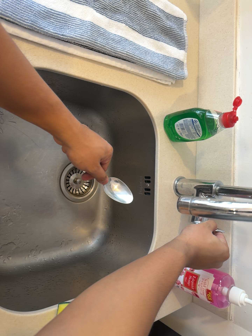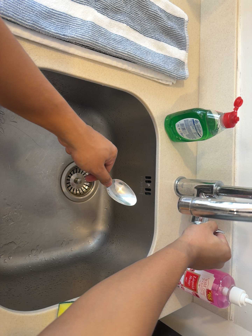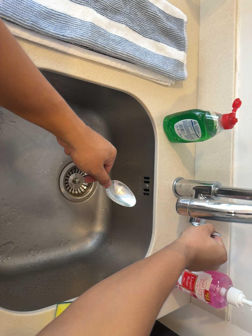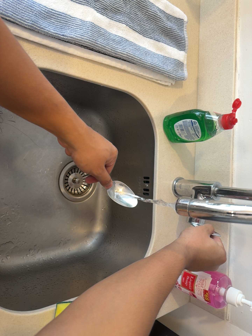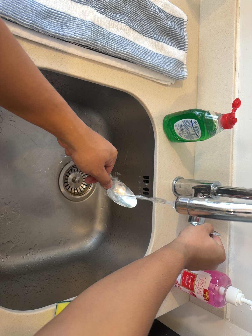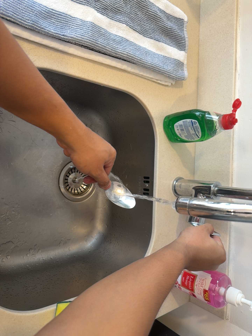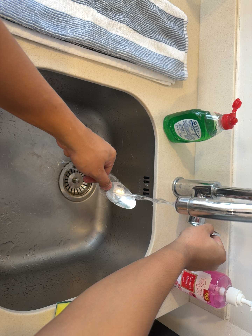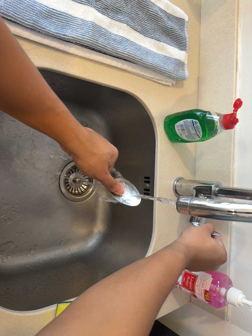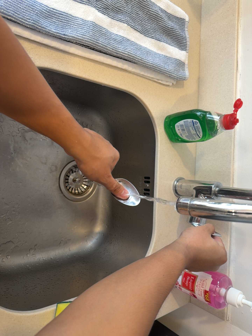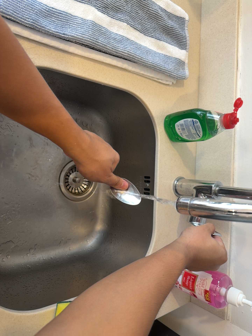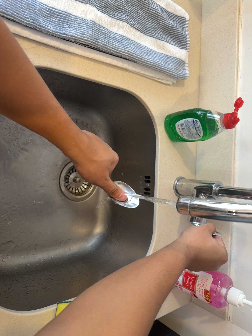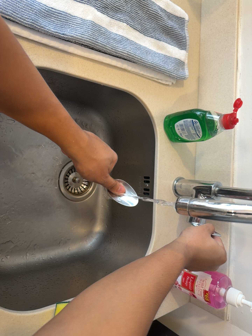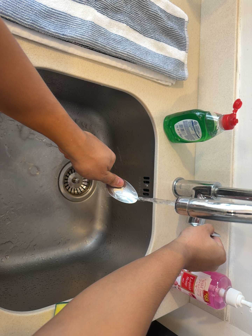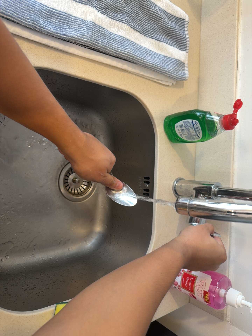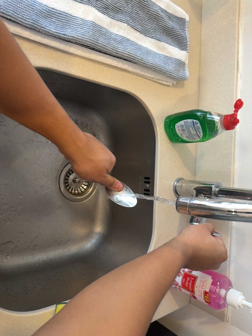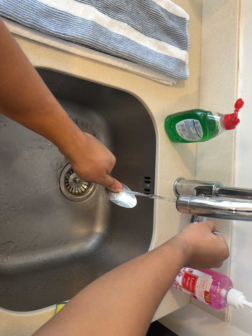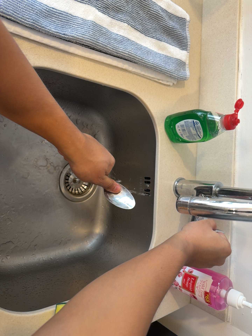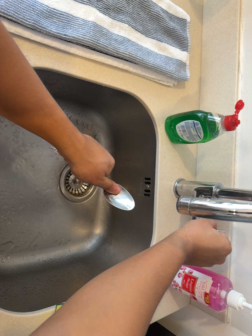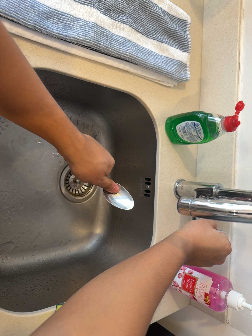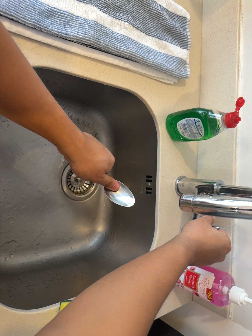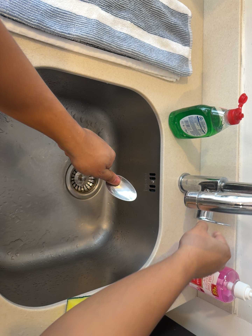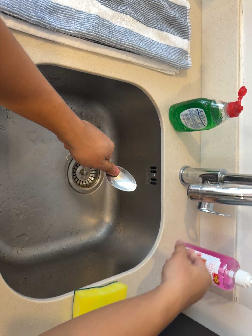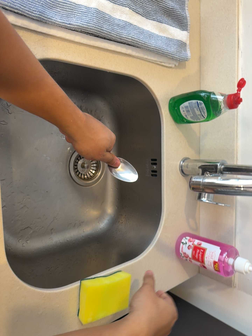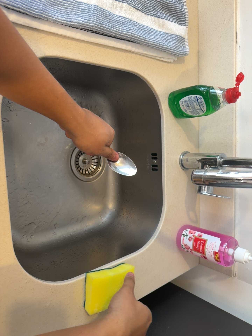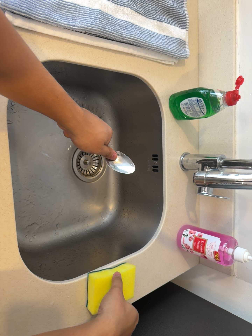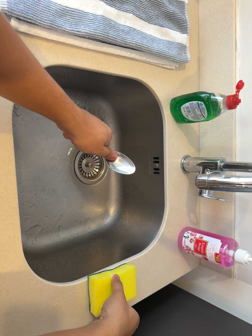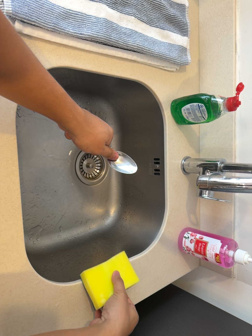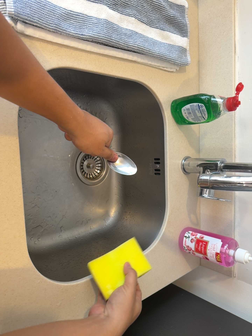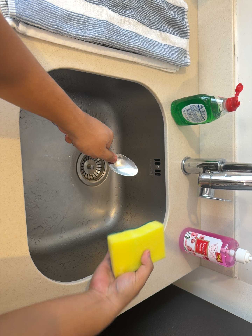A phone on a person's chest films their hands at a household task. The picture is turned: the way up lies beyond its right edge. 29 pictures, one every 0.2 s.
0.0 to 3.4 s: The camera keeps its place and its aim.
3.4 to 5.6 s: The camera travels backward and to its left, about 8 cm, so what stands in front gets smaller.
The film runs forward here.
